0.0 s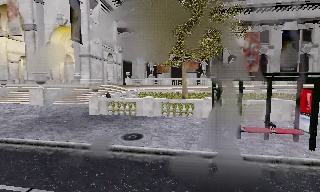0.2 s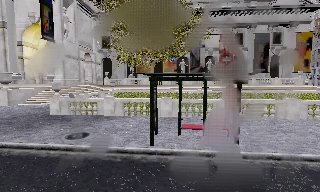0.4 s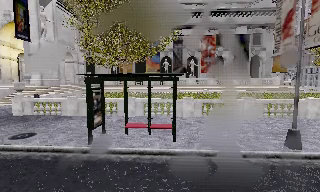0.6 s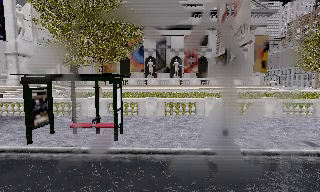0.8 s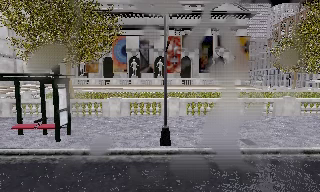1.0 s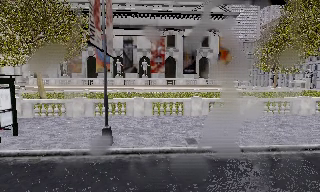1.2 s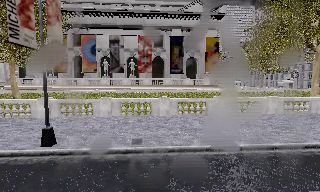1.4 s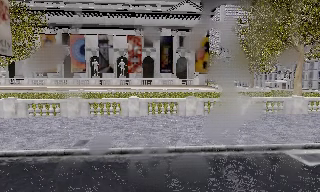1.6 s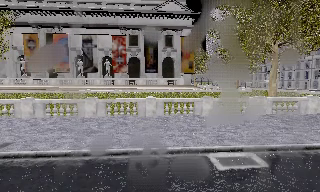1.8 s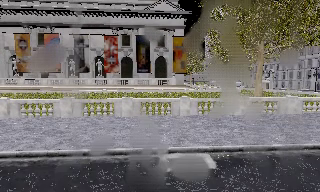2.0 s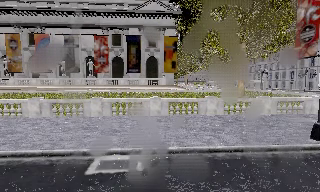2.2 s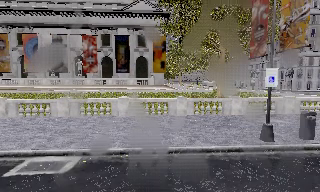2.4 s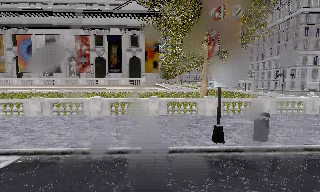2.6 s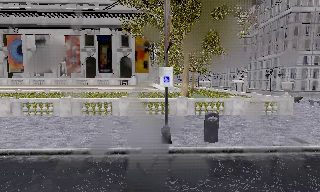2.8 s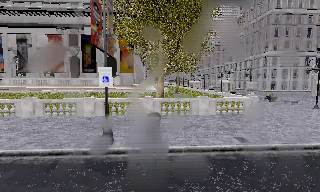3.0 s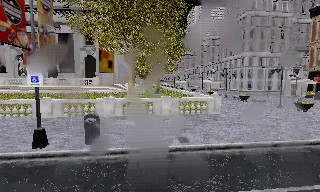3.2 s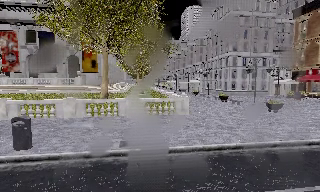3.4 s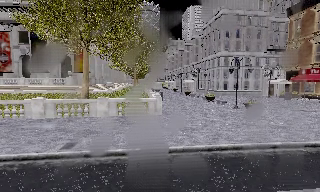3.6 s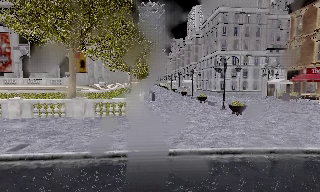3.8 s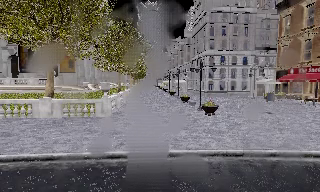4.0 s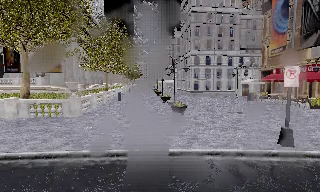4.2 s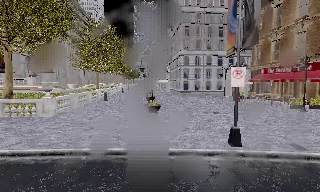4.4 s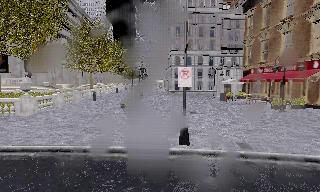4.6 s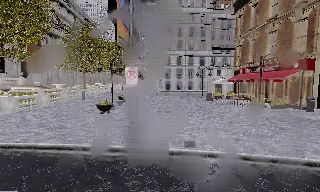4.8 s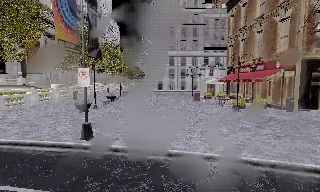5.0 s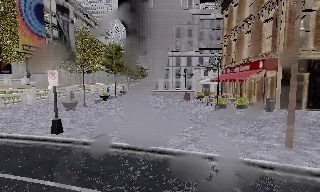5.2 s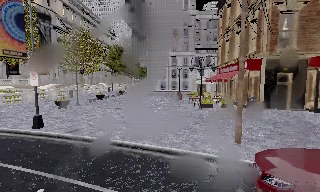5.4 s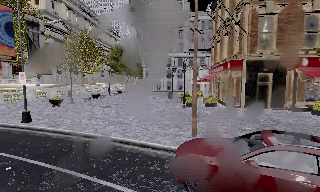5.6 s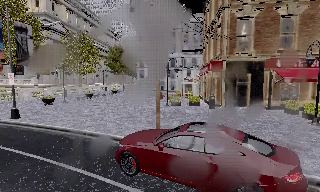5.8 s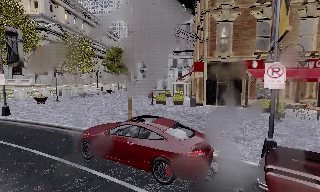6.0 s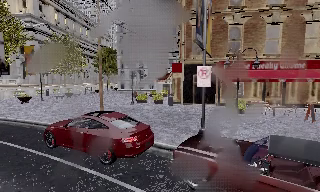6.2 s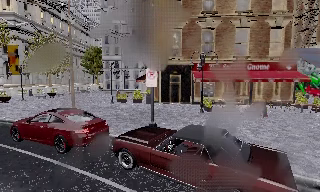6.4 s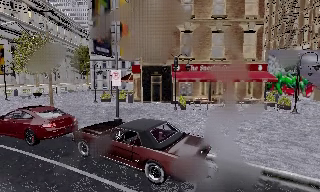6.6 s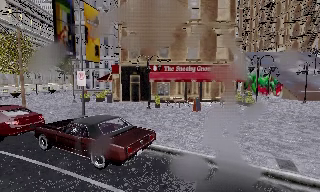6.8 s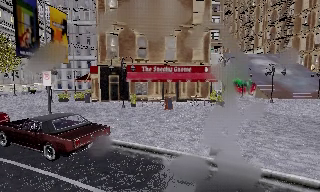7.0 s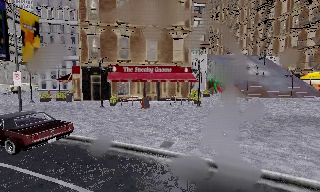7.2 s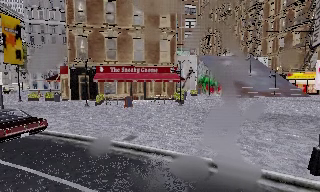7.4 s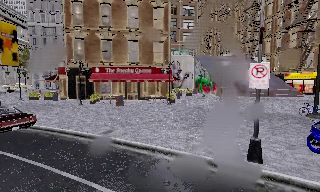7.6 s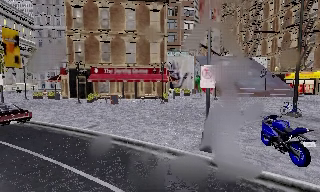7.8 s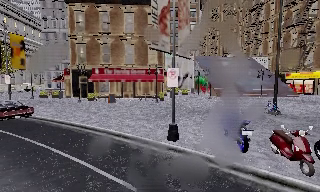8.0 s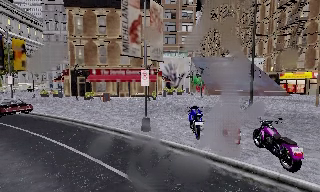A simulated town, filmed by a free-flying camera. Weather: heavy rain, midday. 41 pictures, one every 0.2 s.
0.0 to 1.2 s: The camera pans to its right, which is clockwise from overhead, by about 15 degrees. It travels to its right, about 13 m, so close, fixed things drift to the left.
1.2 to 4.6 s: The camera travels to its right, about 35 m, so close, fixed things drift to the left.
4.6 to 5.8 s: The camera pans to its left, which is counterclockwise from overhead, by about 10 degrees. It travels to its right, about 12 m, so close, fixed things drift to the left.
5.8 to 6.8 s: The camera pans to its right, which is clockwise from overhead, by about 15 degrees. It travels to its right and backward, about 9 m, so close, fixed things drift to the left.
6.8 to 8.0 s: The camera travels to its right and backward, about 10 m, so close, fixed things drift to the left.
The film runs backward here.
